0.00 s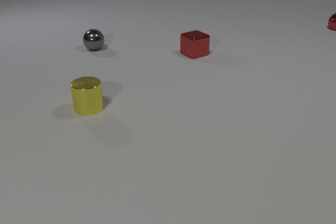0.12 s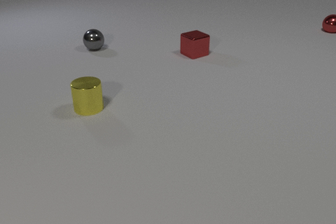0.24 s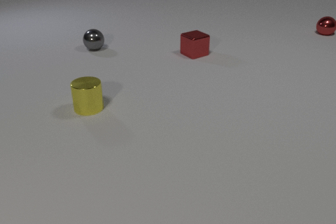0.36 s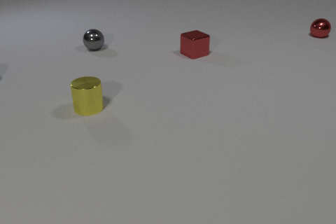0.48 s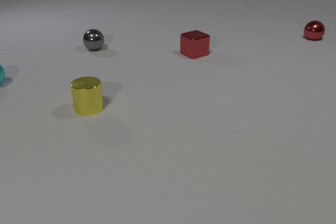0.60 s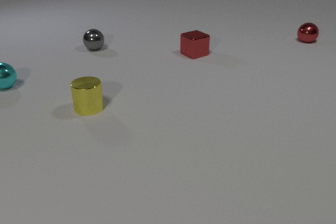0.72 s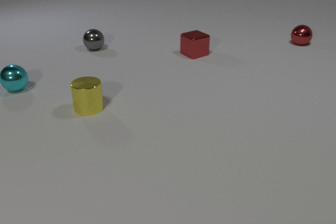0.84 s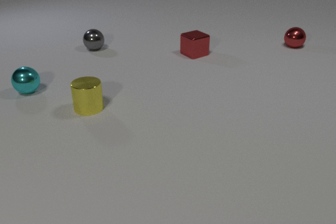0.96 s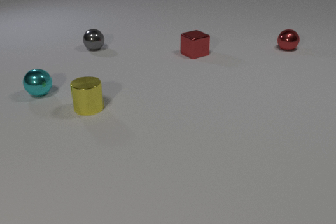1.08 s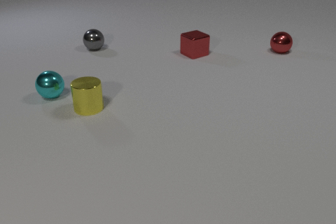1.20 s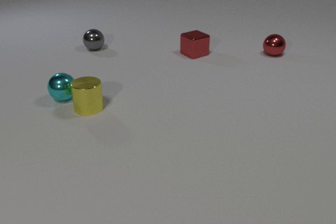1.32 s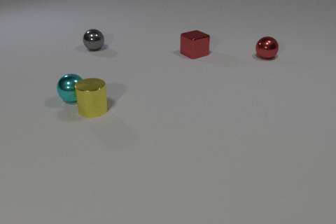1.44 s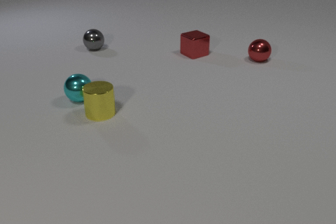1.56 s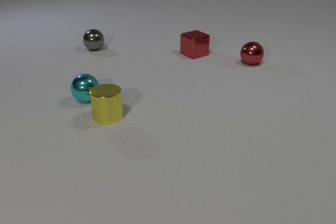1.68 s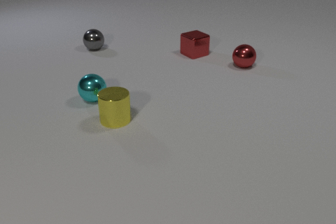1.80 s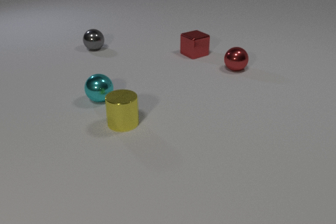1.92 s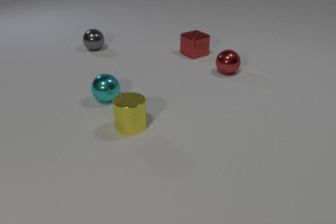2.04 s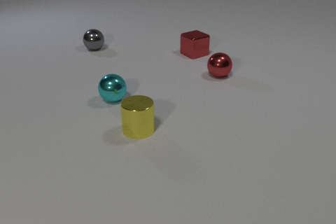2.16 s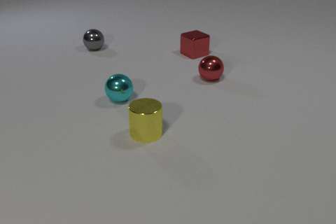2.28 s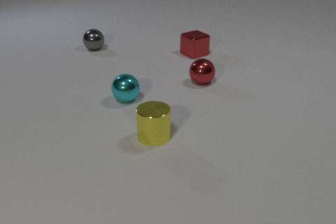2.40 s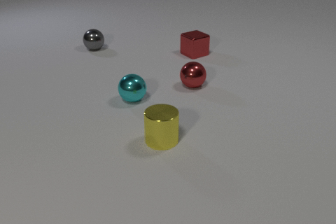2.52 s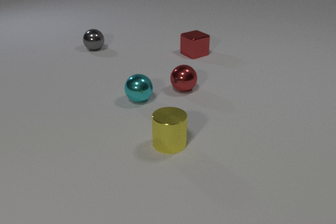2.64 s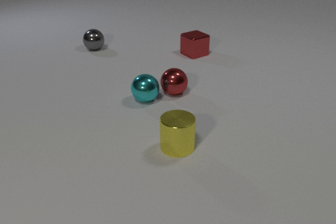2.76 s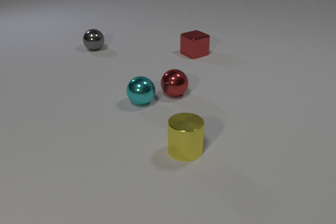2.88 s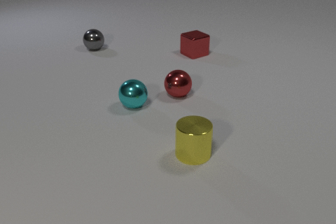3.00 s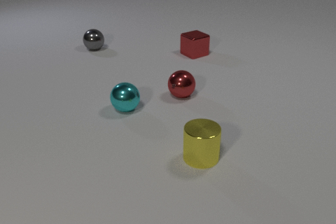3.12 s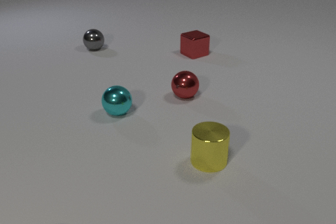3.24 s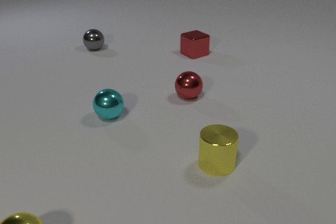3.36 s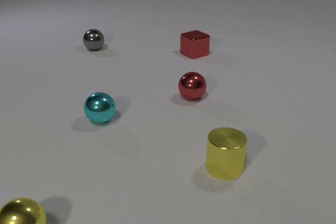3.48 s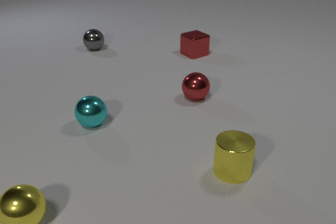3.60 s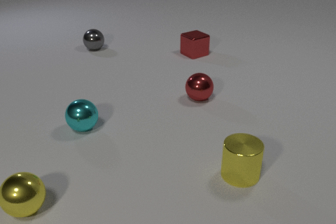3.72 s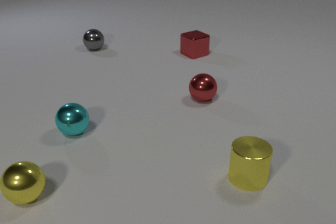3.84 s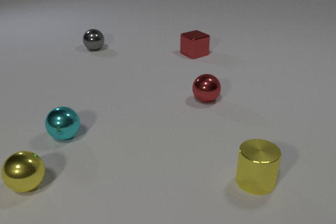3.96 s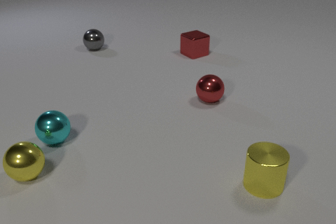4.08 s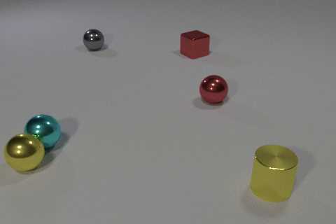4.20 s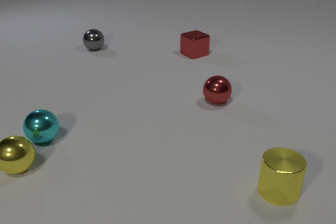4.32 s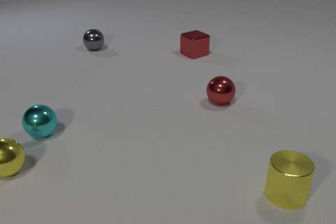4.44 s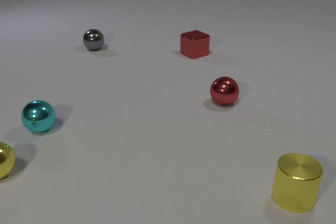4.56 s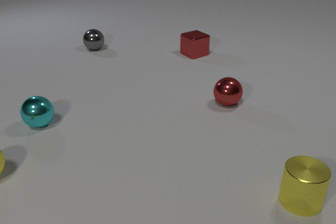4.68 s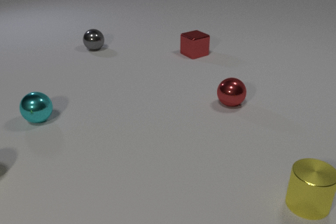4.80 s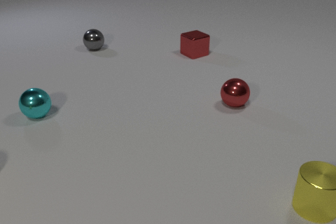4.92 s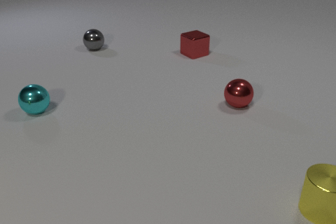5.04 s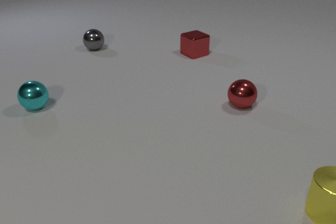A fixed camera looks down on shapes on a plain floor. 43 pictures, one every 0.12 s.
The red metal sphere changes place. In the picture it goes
toward the camera.
0.00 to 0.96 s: The cyan metal sphere comes in at the left edge, rolls to the right and toward the camera. The red metal sphere rolls toward the camera and to the left.
0.96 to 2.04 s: The cyan metal sphere rolls to the right and toward the camera. The yellow metal cylinder slides toward the camera and to the right. The red metal sphere rolls toward the camera and to the left. The cyan metal sphere and the yellow metal cylinder collide.
2.04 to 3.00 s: The cyan metal sphere rolls toward the camera and to the right. The yellow metal cylinder slides to the right and toward the camera. The red metal sphere rolls toward the camera and to the left. The cyan metal sphere and the red metal sphere collide.
3.00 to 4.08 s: The cyan metal sphere rolls to the left and toward the camera. The yellow metal cylinder slides to the right and toward the camera. The red metal sphere rolls to the right. The yellow metal sphere comes in at the bottom edge, rolls away from the camera. The cyan metal sphere and the yellow metal sphere collide.
4.08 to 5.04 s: The cyan metal sphere rolls away from the camera. The yellow metal cylinder slides to the right. The red metal sphere rolls to the right. The yellow metal sphere rolls to the left, leaves at the left edge.
What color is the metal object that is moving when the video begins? red.
How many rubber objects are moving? 0.
Are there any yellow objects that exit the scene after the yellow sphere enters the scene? yes.
